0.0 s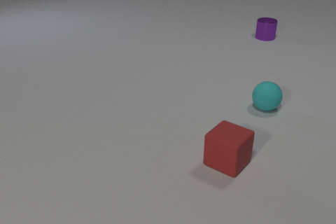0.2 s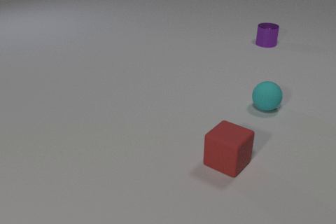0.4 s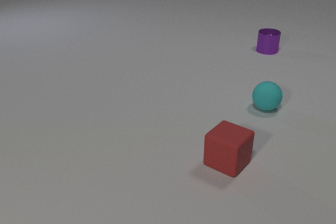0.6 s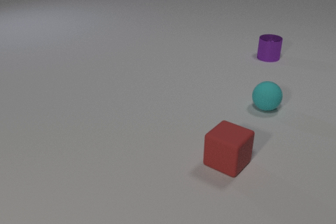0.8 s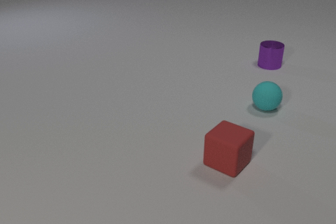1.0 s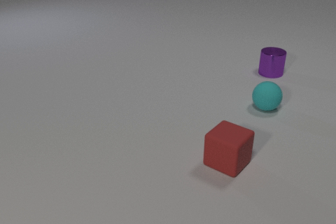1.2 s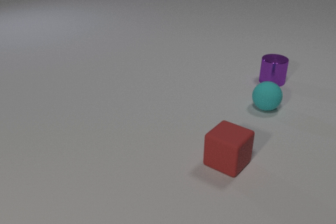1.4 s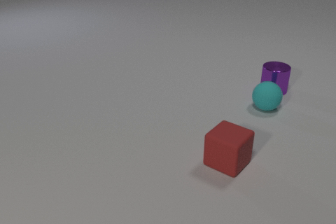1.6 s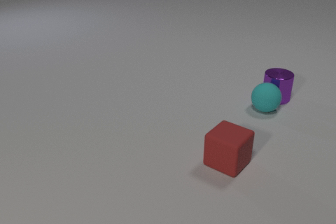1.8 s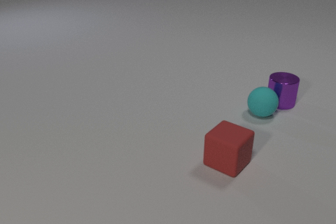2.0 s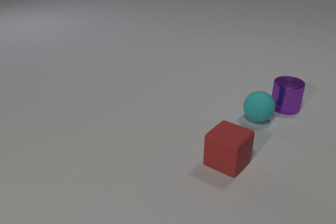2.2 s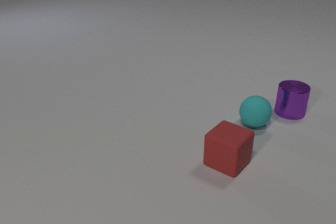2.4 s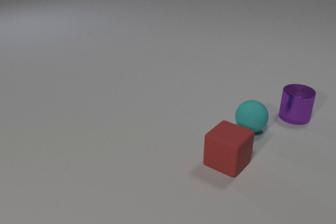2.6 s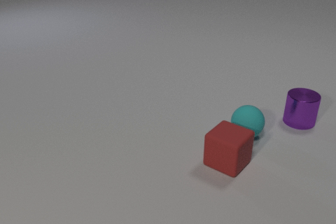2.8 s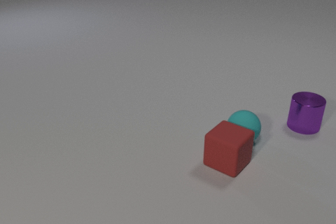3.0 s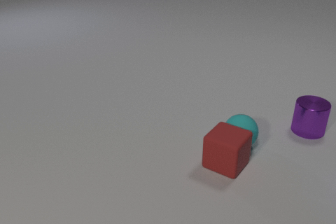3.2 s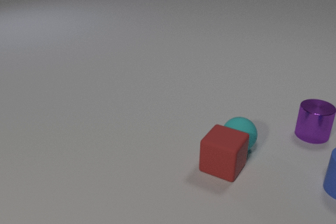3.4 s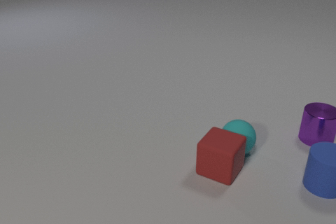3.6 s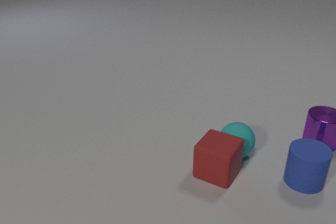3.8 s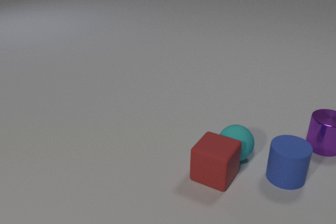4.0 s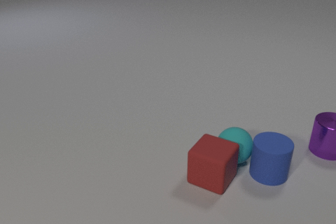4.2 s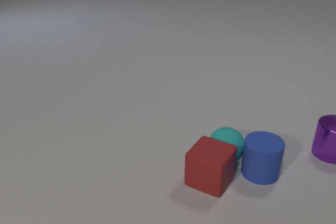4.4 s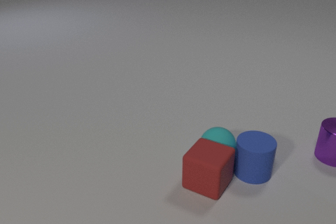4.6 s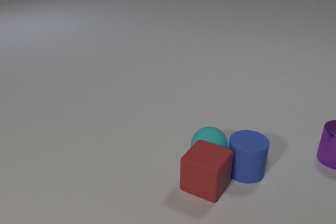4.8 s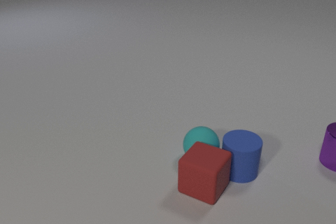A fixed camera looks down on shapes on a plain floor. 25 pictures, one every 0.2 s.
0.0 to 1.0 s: The purple metal cylinder slides toward the camera.
1.0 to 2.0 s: The purple metal cylinder slides toward the camera. The cyan rubber sphere rolls toward the camera. The purple metal cylinder and the cyan rubber sphere collide.
2.0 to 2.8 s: The purple metal cylinder slides toward the camera and to the right. The cyan rubber sphere rolls toward the camera.
2.8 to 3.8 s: The purple metal cylinder slides toward the camera and to the right. The cyan rubber sphere rolls toward the camera. The red rubber cube slides toward the camera and to the left. The blue rubber cylinder comes in at the right edge, slides to the left. The cyan rubber sphere and the red rubber cube collide.
3.8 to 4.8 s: The purple metal cylinder slides toward the camera and to the right. The cyan rubber sphere rolls to the left. The red rubber cube slides toward the camera and to the left. The blue rubber cylinder slides to the left. The cyan rubber sphere and the blue rubber cylinder collide.
How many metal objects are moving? 1.
Are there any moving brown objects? no.
What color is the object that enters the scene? blue.
